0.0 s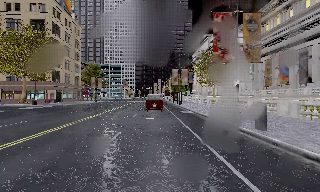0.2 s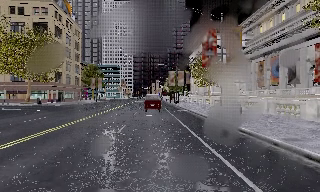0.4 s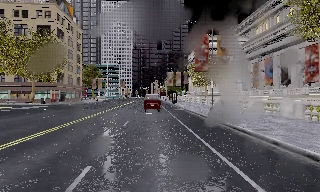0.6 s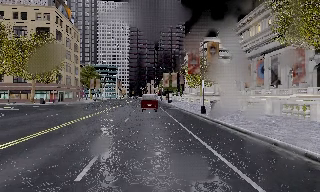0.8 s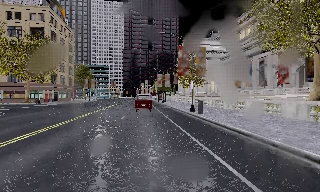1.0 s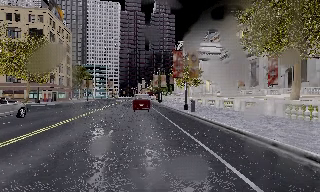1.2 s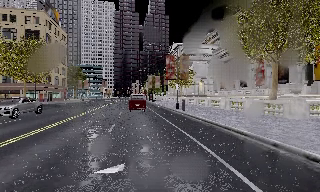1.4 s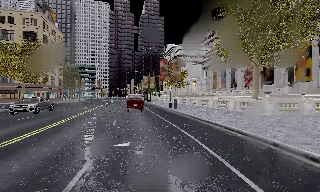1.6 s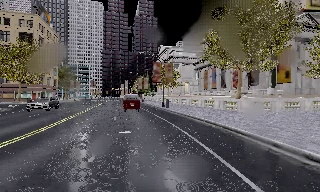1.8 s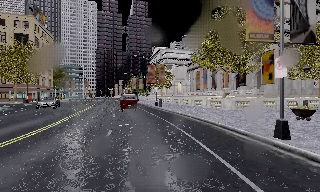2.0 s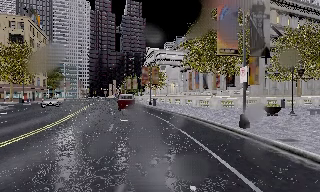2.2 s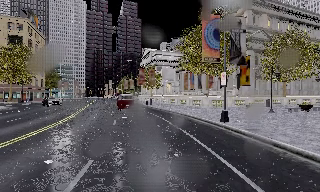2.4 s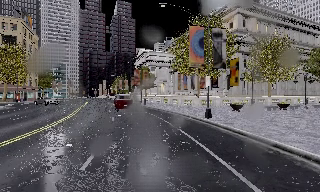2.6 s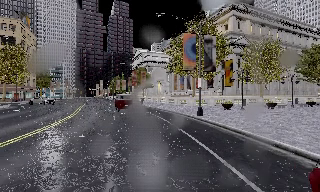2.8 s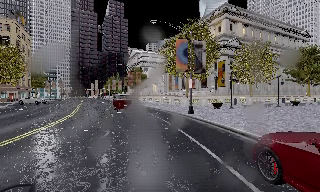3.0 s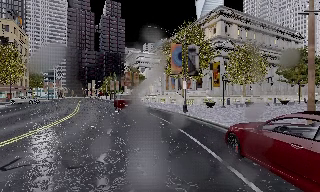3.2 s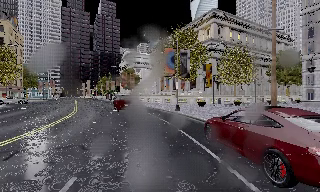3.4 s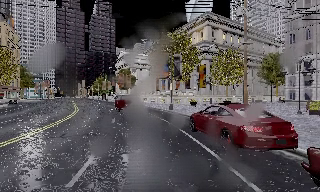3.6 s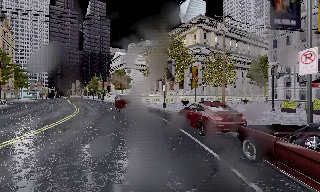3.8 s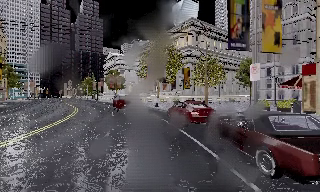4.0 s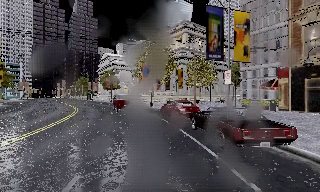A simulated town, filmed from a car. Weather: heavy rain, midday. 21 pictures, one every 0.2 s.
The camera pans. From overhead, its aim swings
clockwise.
The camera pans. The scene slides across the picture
to the left.
0.0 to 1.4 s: The camera travels backward, about 11 m, so what stands in front gets smaller.
1.4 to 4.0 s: The camera swings to its right by about 25 degrees, and the scene slides to the left. It travels backward, about 20 m, so what stands in front gets smaller.
The film runs backward here.
